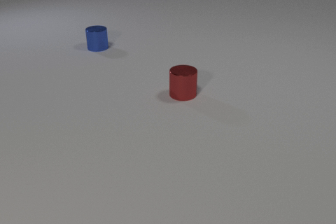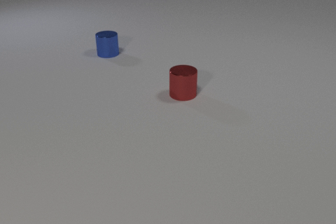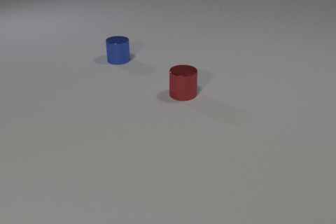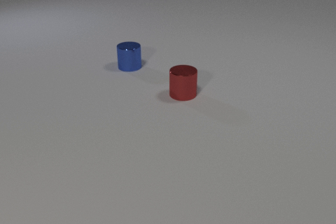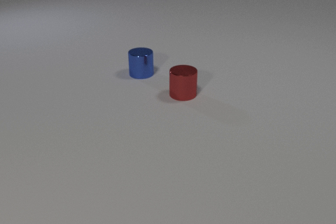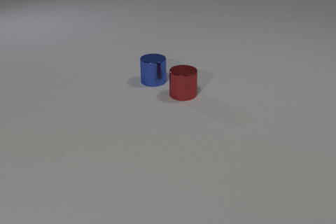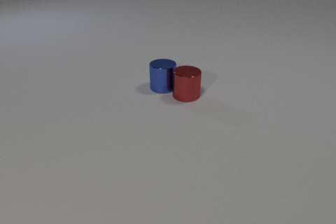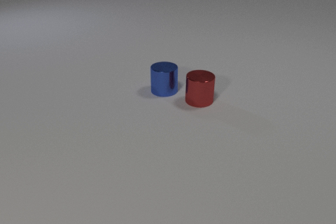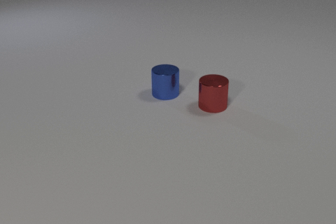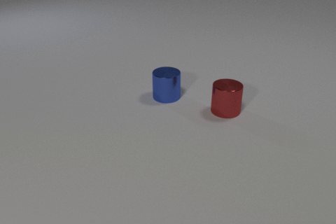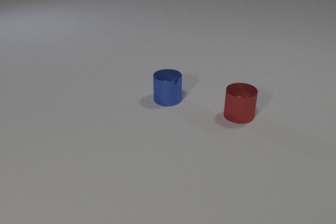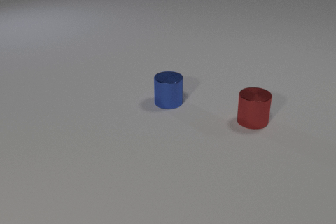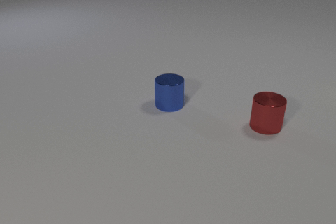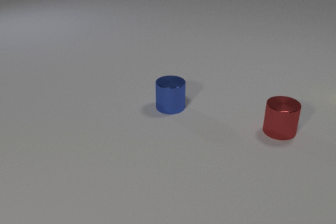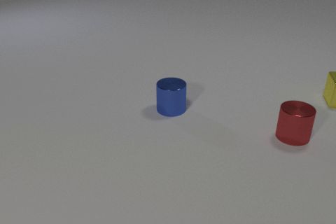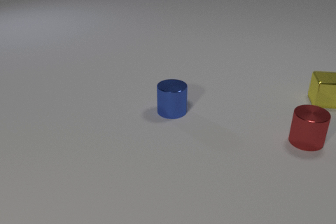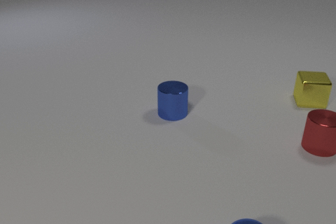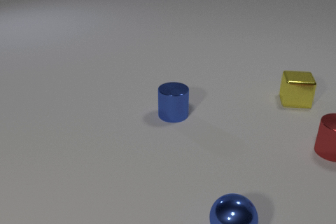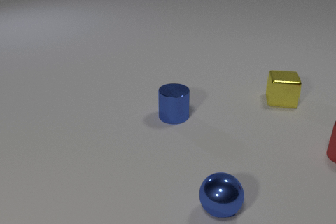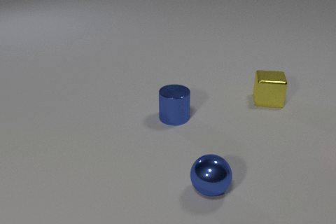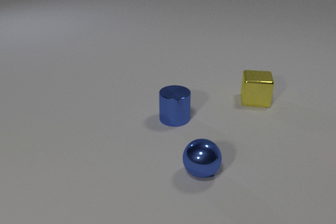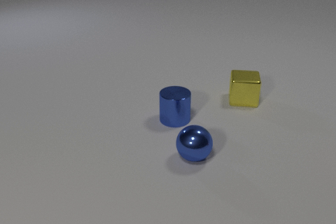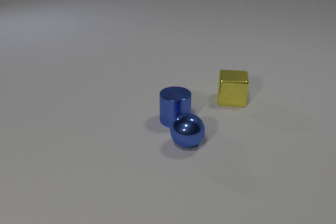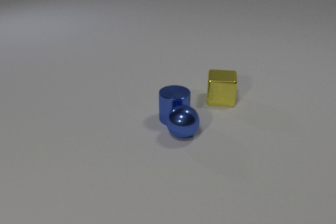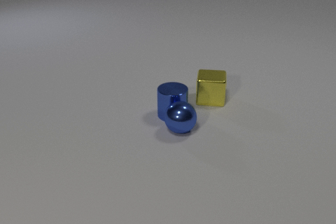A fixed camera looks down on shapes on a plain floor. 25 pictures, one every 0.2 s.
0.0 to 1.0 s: The blue metal cylinder slides toward the camera and to the right.
1.0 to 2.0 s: The blue metal cylinder slides toward the camera. The red metal cylinder slides to the right and toward the camera. The blue metal cylinder and the red metal cylinder collide.
2.0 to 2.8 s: The blue metal cylinder slides toward the camera. The red metal cylinder slides to the right and toward the camera. The yellow metal cube comes in at the right edge, slides to the left.
2.8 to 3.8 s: The blue metal cylinder slides toward the camera. The red metal cylinder slides to the right, leaves at the right edge. The blue metal sphere comes in at the bottom edge, rolls away from the camera and to the left. The yellow metal cube slides to the left.
3.8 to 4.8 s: The blue metal cylinder moves, and ends about where it began. The blue metal sphere rolls away from the camera. The yellow metal cube slides to the left. The blue metal cylinder and the blue metal sphere collide.
How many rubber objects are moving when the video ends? 0.
What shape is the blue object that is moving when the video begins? cylinder.
How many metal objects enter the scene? 2.
